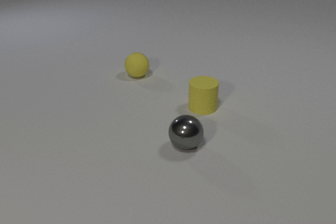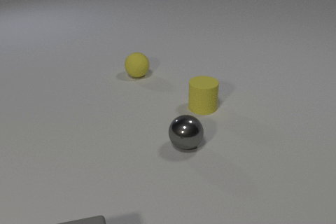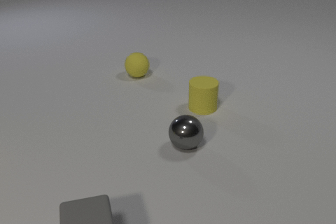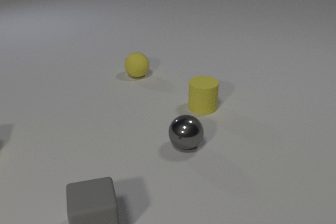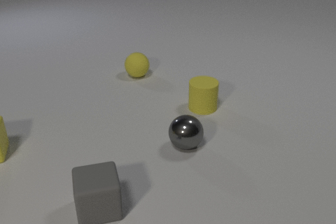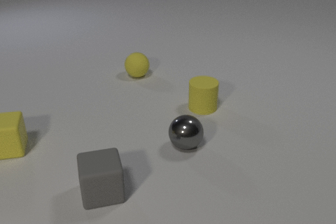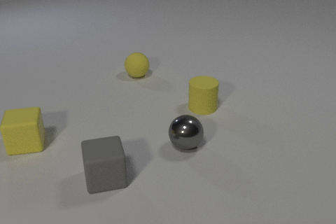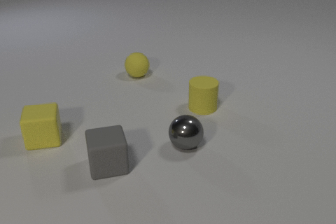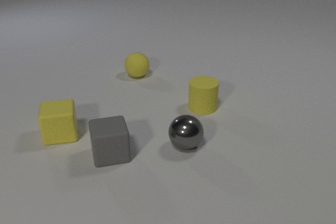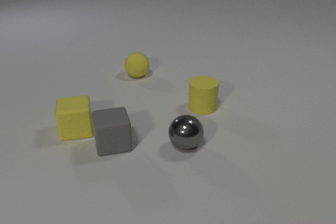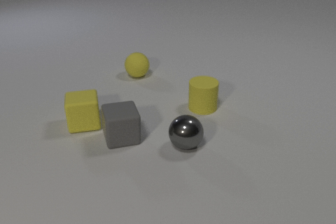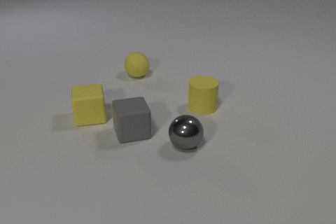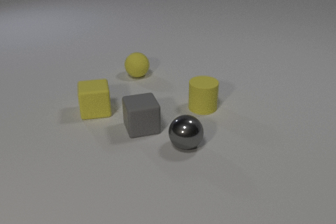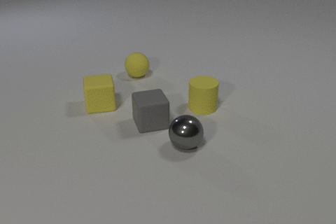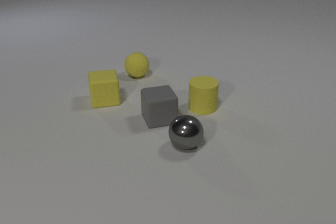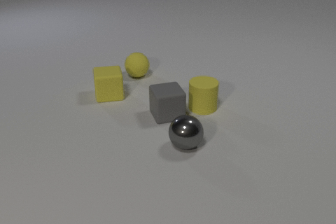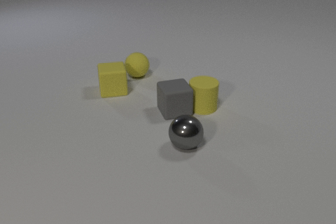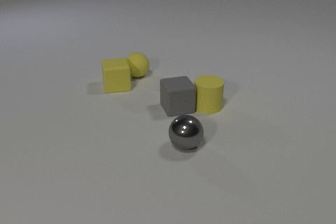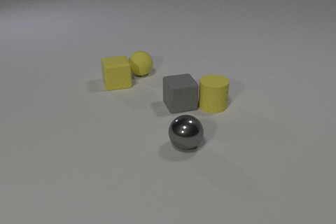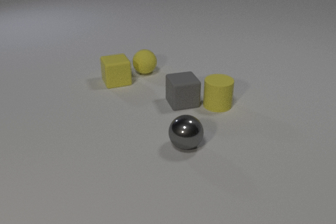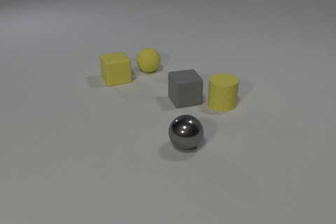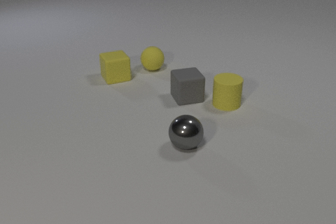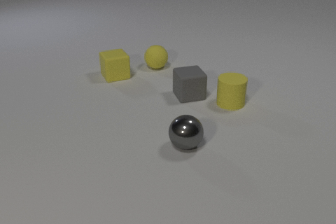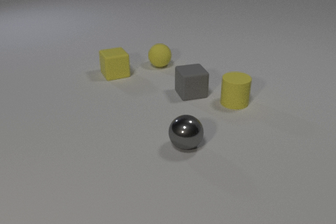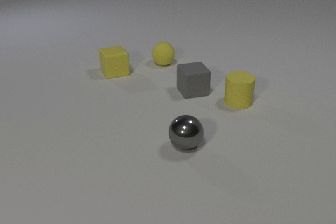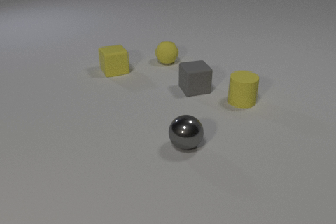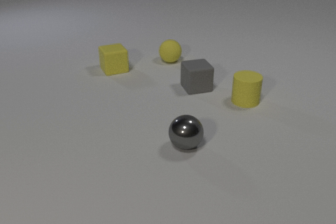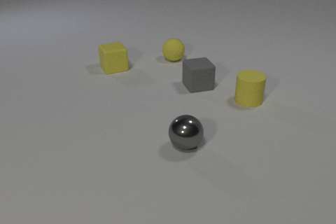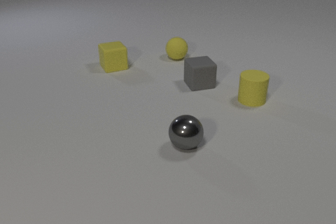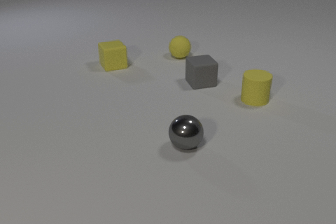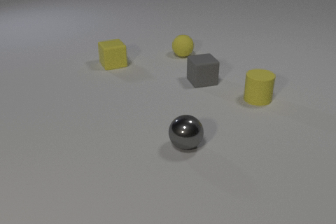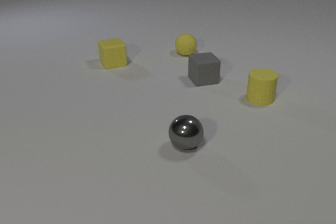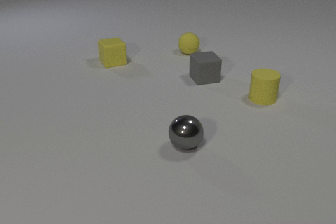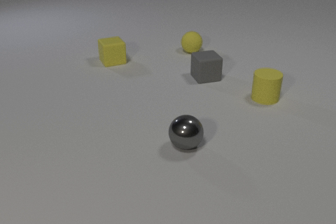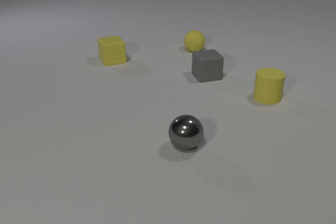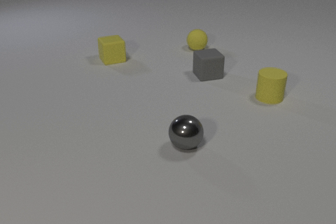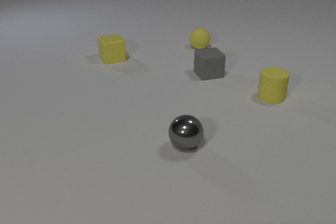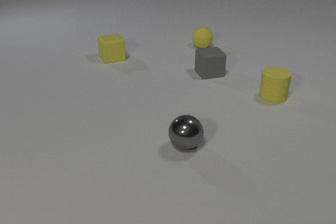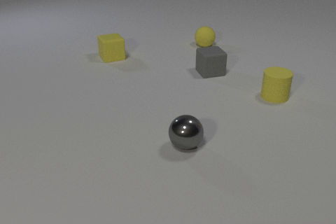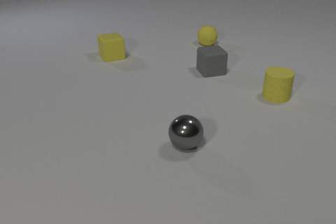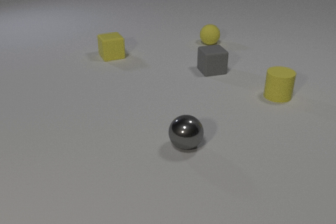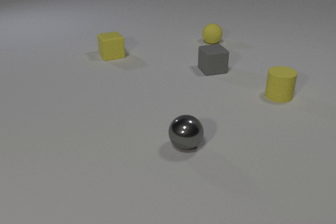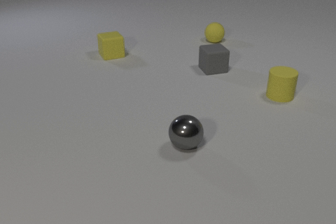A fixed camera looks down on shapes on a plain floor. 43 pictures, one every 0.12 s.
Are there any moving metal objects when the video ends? no.
How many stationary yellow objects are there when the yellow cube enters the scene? 2.
What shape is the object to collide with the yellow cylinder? cube.
0.00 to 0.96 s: The yellow rubber cube comes in at the left edge, slides to the right. The gray rubber cube comes in at the bottom edge, slides away from the camera.
0.96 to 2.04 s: The yellow rubber cube slides away from the camera and to the right. The gray rubber cube slides away from the camera and to the right. The yellow rubber cube and the gray rubber cube collide. The gray rubber cube and the yellow rubber cylinder collide.
2.04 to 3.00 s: The yellow rubber cube slides away from the camera. The gray rubber cube slides away from the camera and to the right. The yellow rubber sphere rolls away from the camera and to the right. The yellow rubber cylinder slides to the right and away from the camera. The yellow rubber cube and the yellow rubber sphere collide.
3.00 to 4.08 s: The yellow rubber cube slides away from the camera. The gray rubber cube slides away from the camera. The yellow rubber sphere rolls away from the camera and to the right. The yellow rubber cylinder slides to the right and away from the camera.
4.08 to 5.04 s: The yellow rubber cube slides away from the camera. The gray rubber cube slides away from the camera. The yellow rubber sphere rolls away from the camera and to the right. The yellow rubber cylinder slides to the right and away from the camera.
